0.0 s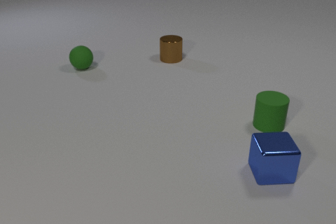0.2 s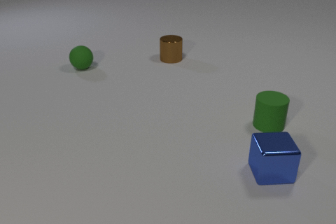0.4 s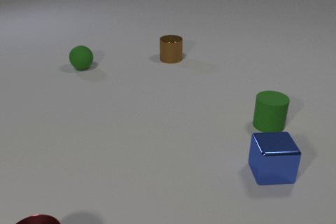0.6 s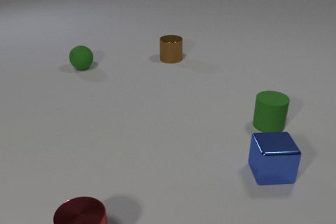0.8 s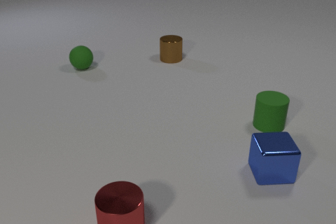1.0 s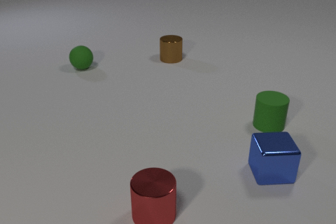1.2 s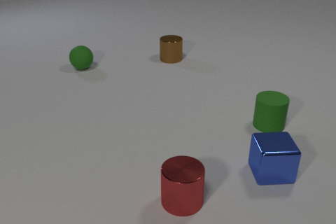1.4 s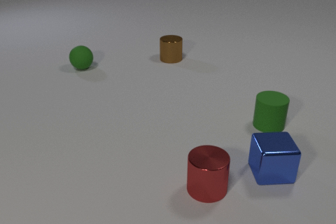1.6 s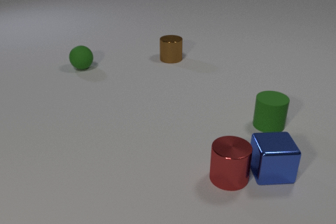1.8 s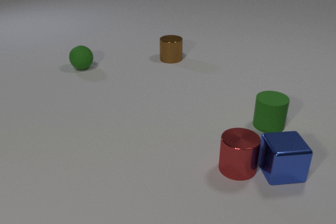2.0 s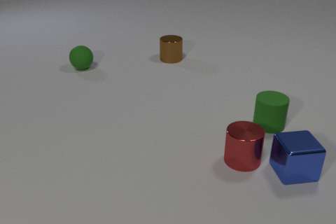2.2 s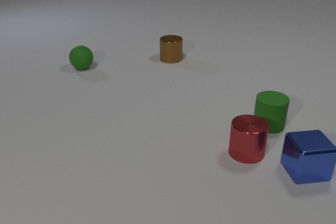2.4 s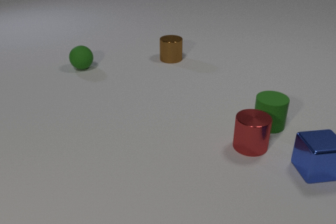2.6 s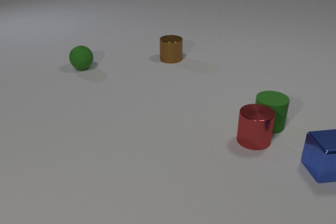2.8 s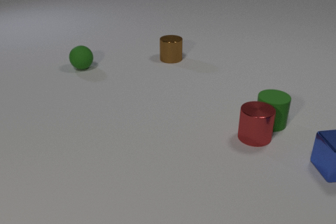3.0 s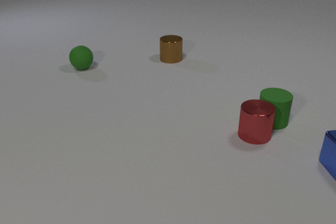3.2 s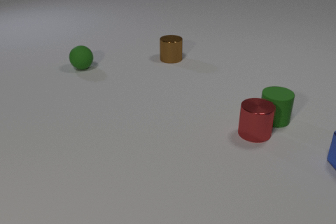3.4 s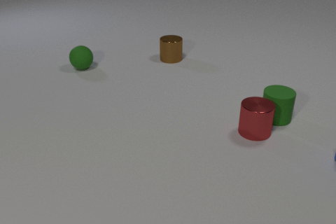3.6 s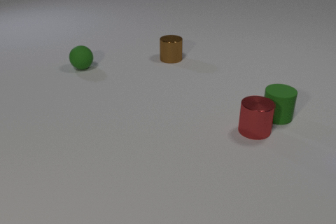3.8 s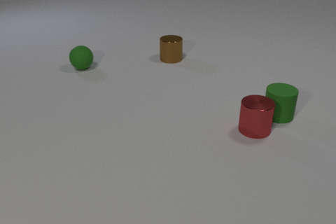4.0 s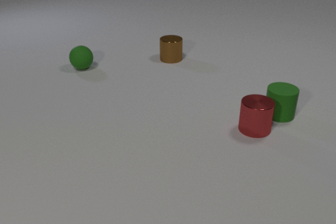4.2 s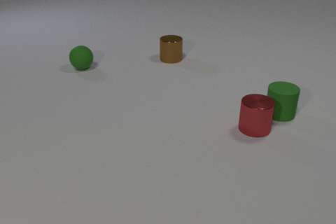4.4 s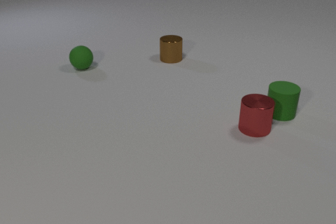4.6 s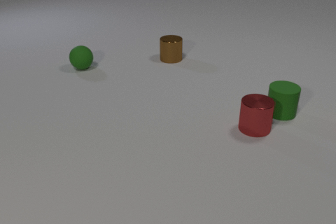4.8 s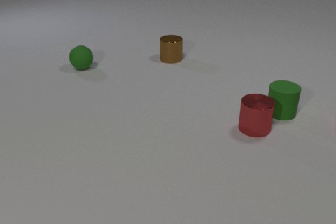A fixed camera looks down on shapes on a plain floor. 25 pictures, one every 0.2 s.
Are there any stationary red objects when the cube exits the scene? no.
How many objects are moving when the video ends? 1.
What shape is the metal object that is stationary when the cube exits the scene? cylinder.
0.0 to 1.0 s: The red metal cylinder comes in at the bottom edge, slides to the right and away from the camera.
1.0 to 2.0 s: The red metal cylinder slides away from the camera and to the right. The blue metal cube slides to the right and away from the camera. The red metal cylinder and the blue metal cube collide.
2.0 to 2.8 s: The red metal cylinder slides away from the camera. The blue metal cube slides to the right and away from the camera. The red metal cylinder and the green rubber cylinder collide.
2.8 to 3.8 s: The red metal cylinder slides away from the camera. The blue metal cube slides to the right and away from the camera, leaves at the right edge. The green rubber cylinder slides away from the camera.
3.8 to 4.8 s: The green rubber cylinder slides away from the camera.
